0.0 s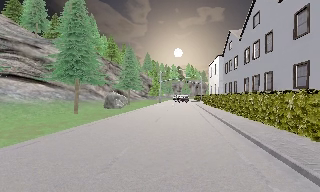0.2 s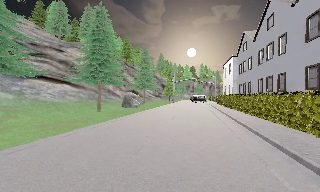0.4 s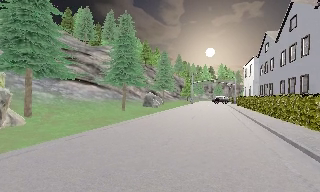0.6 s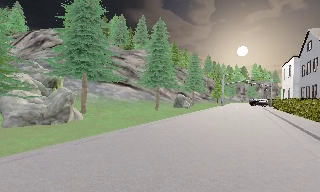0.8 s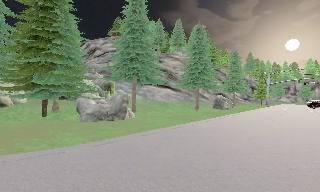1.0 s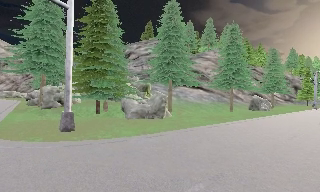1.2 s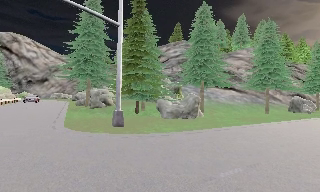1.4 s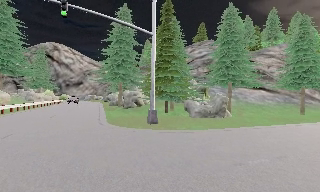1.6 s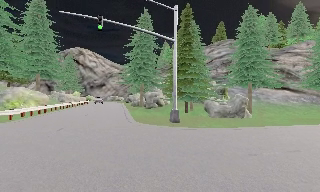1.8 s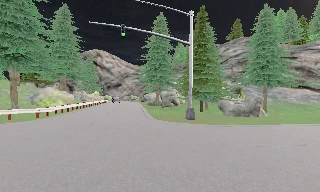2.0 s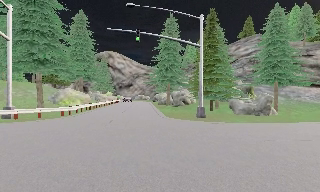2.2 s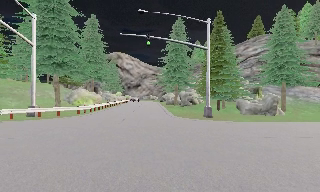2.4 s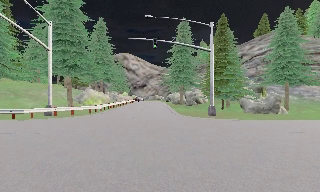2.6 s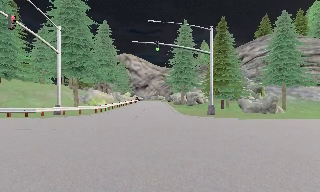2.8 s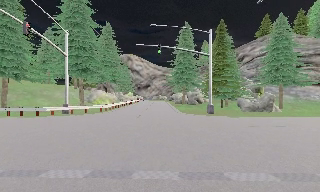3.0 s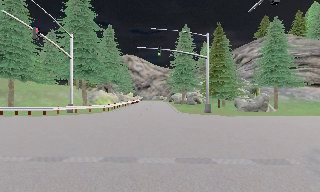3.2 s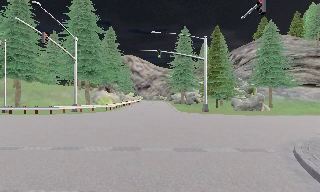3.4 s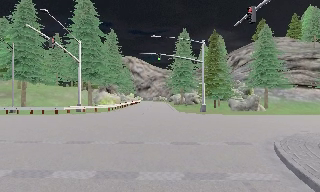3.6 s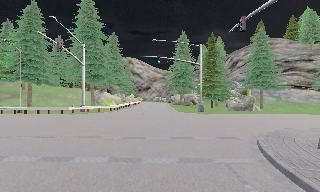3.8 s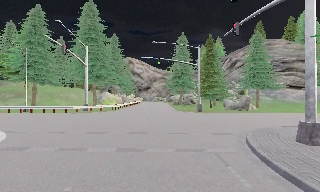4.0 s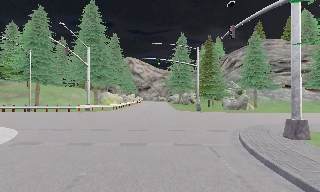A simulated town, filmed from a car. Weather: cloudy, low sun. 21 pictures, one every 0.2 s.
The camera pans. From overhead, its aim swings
counterclockwise.
The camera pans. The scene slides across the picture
to the right.
0.0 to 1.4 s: The camera pans to its left, which is counterclockwise from overhead, by about 60 degrees. It travels backward and to its left, about 8 m.
1.4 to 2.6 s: The camera swings to its left by about 20 degrees, and the scene slides to the right. It travels backward, about 5 m, so what stands in front gets smaller.
2.6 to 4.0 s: The camera travels backward, about 6 m, so what stands in front gets smaller.
The film runs backward here.
